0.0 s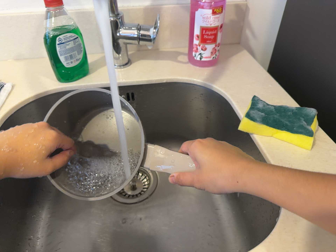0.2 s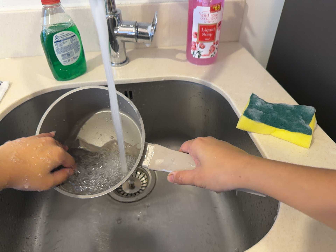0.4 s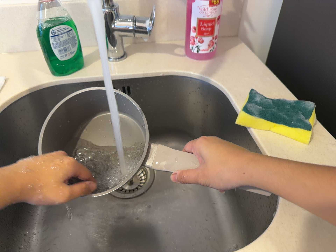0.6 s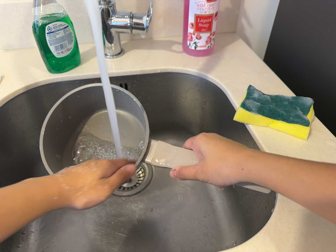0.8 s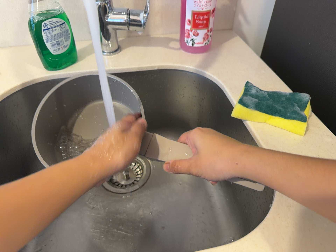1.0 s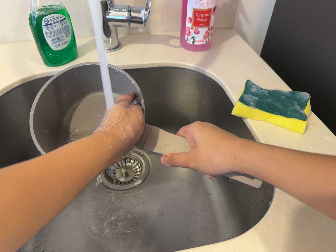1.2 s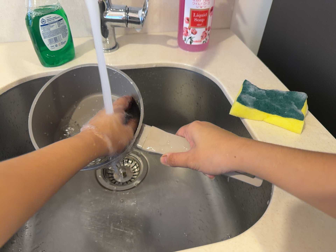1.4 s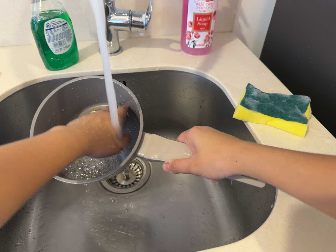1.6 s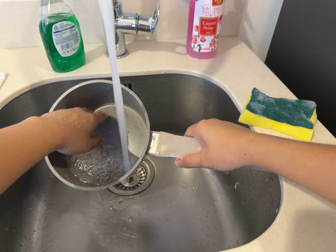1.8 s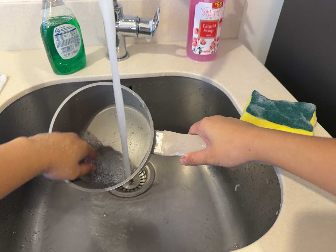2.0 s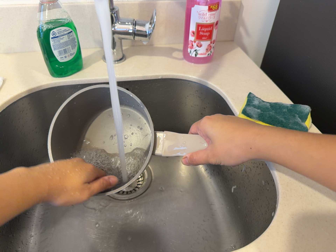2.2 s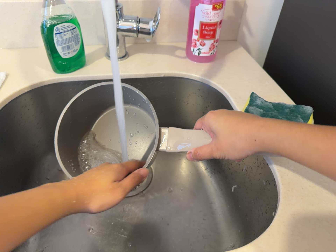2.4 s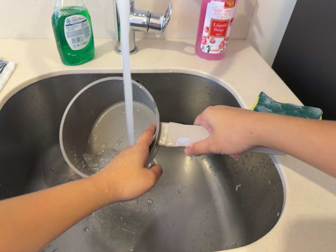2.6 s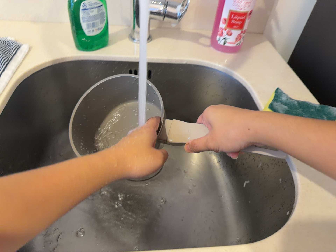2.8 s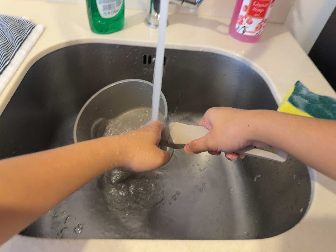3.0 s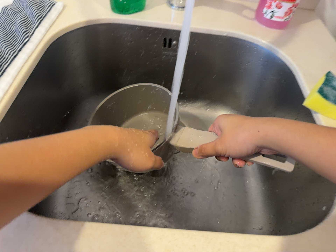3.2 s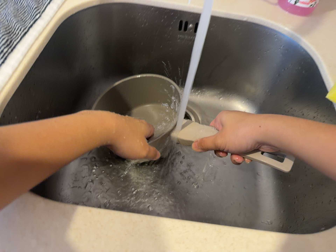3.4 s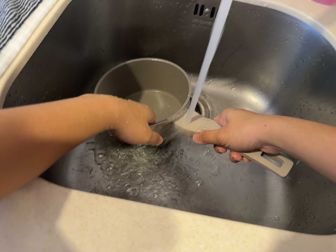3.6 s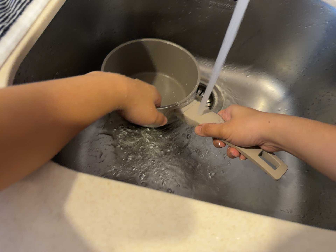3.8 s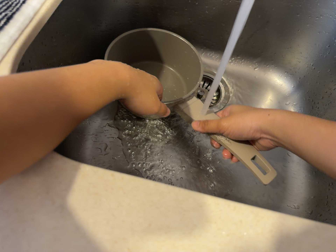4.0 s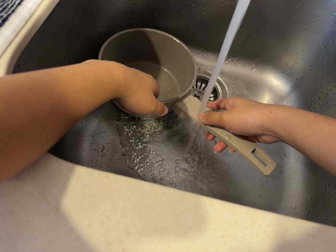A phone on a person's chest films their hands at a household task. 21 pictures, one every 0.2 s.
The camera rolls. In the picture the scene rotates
clockwise.
The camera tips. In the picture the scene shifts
upward.
0.0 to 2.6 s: The camera shifts only a little, or ends up much as it began.
2.6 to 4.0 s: The camera swings to its left by about 10 degrees, and the scene slides to the right. It travels forward, about 8 cm, so what stands in front looms larger. Its aim tips toward the bottom of its view by about 15 degrees, and the scene shifts upward. It rolls about its line of sight by about 15 degrees, and the scene rotates clockwise.
The film runs backward here.
